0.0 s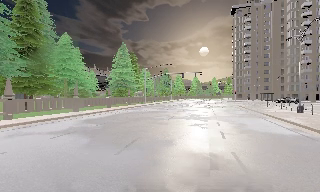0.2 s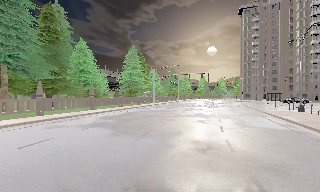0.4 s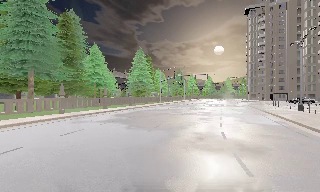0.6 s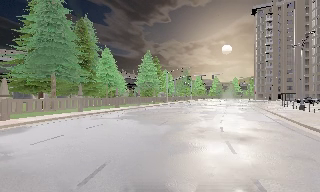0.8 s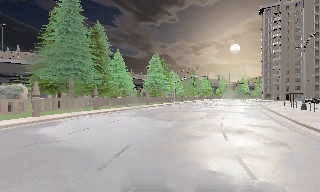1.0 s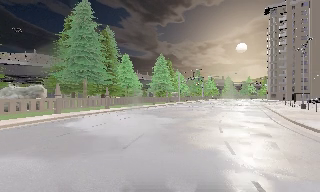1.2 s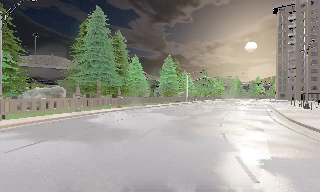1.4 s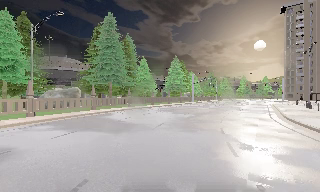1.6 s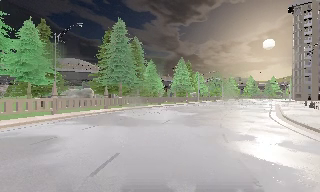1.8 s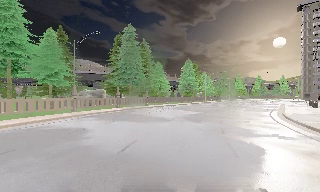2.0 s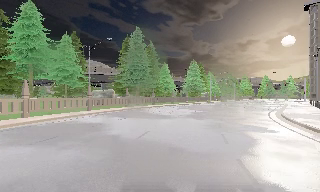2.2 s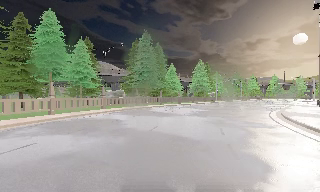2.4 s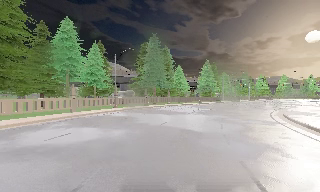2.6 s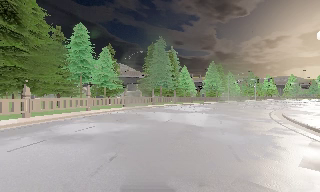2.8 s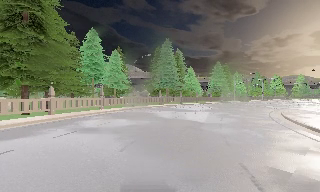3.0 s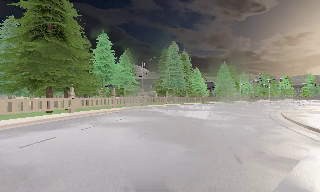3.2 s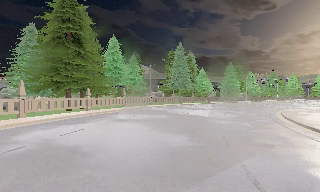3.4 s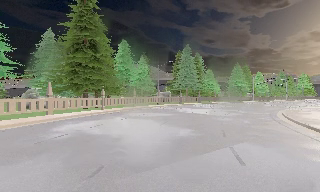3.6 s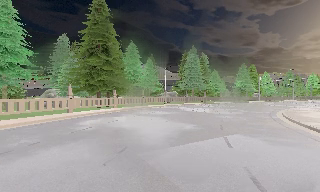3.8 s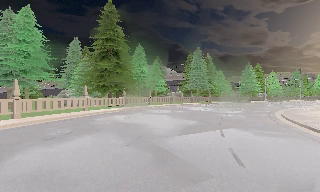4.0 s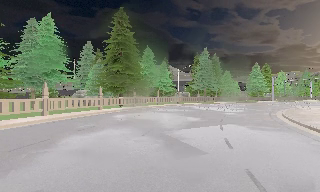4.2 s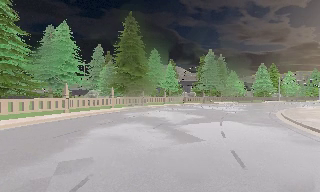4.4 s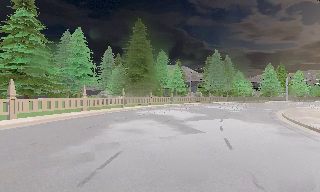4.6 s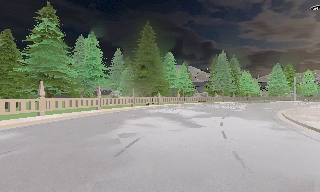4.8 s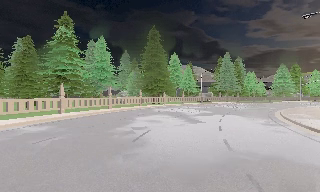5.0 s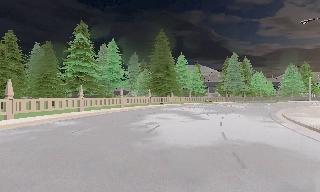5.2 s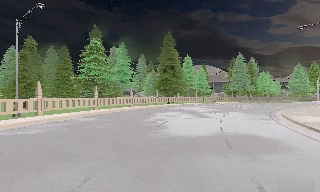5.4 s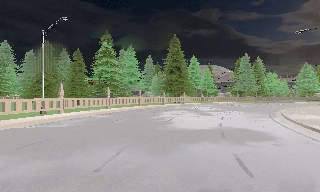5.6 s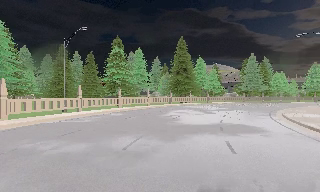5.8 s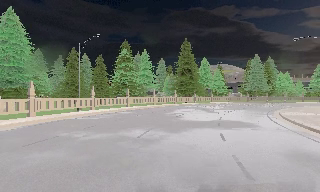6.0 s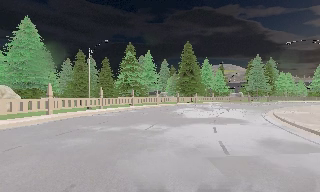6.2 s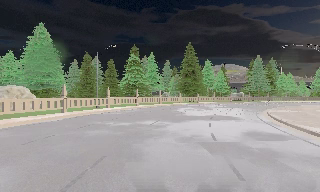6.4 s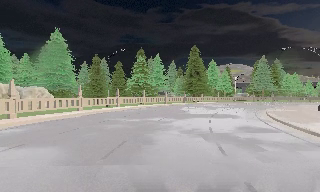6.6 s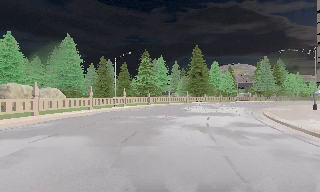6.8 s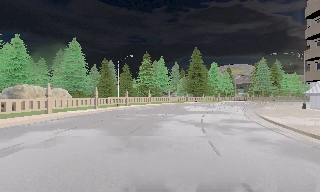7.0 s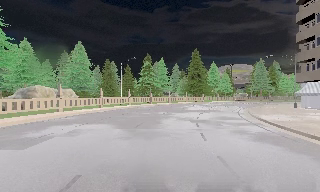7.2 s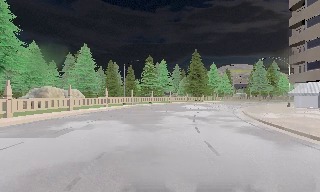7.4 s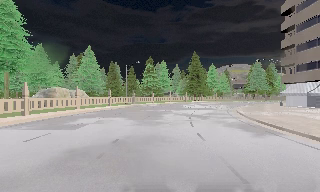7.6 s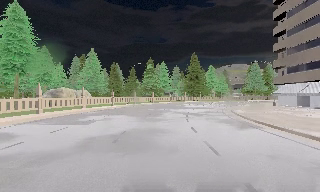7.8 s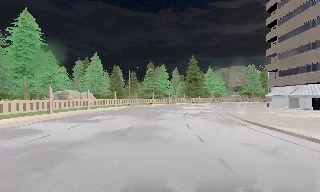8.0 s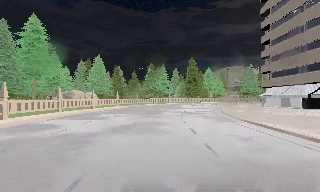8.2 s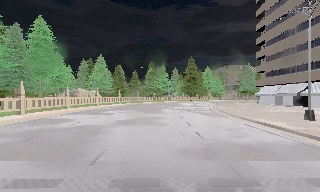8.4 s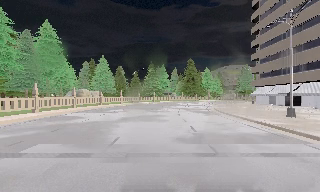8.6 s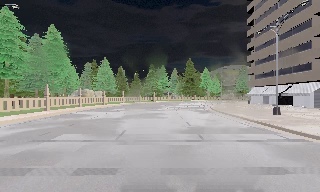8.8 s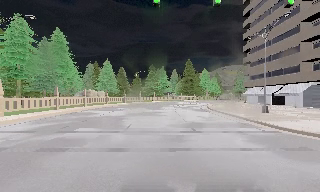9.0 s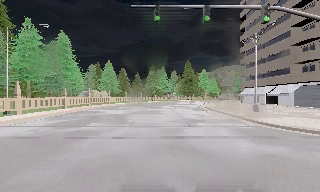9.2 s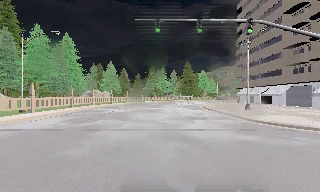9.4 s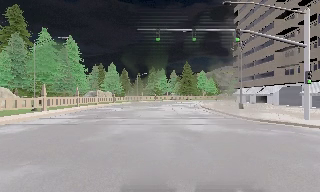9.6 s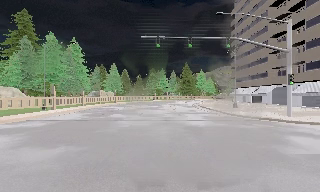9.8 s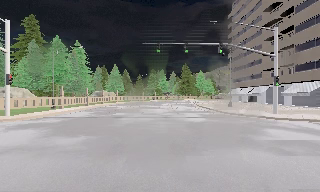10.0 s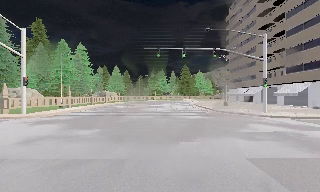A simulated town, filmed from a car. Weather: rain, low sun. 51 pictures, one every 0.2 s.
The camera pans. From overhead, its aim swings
counterclockwise.
The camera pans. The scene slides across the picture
to the right.
0.0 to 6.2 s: The scene slides to the right, as the camera pans about 70 degrees to its left. It travels backward, about 45 m.
6.2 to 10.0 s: The camera travels backward, about 30 m, so what stands in front gets smaller.
The film runs backward here.
